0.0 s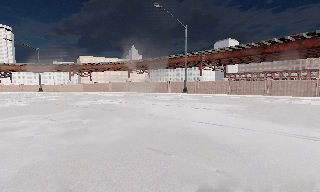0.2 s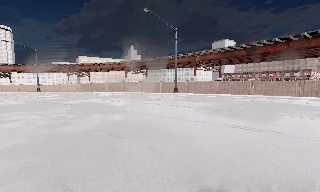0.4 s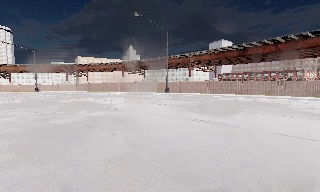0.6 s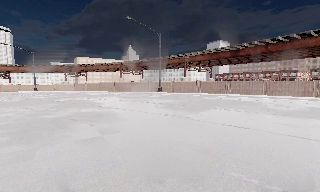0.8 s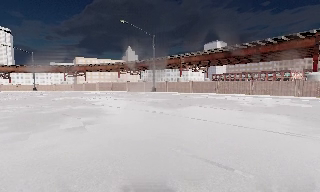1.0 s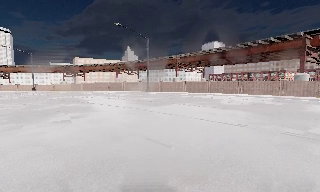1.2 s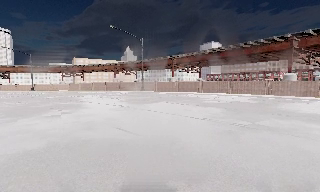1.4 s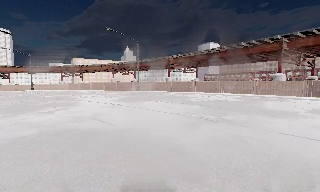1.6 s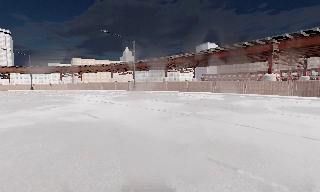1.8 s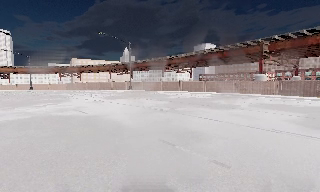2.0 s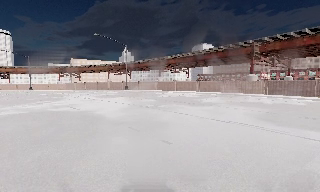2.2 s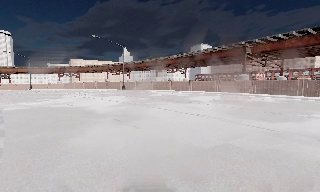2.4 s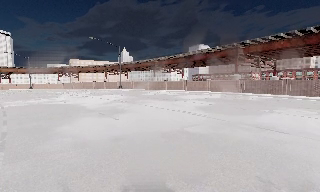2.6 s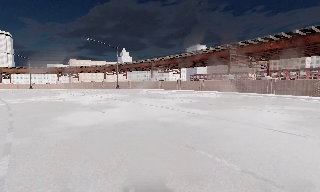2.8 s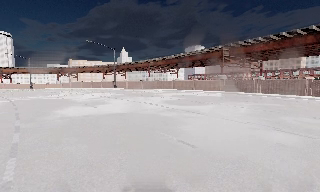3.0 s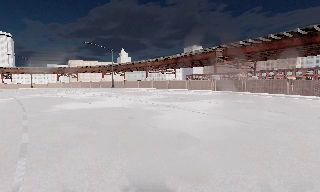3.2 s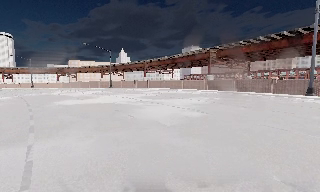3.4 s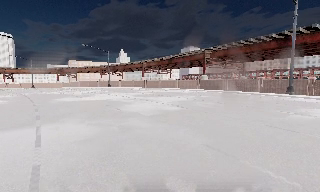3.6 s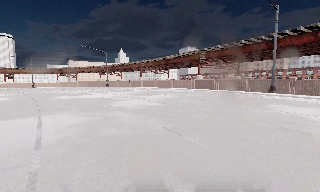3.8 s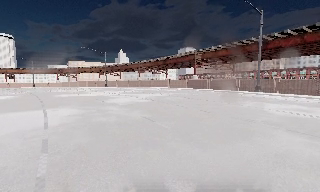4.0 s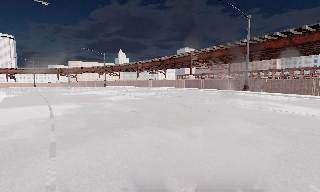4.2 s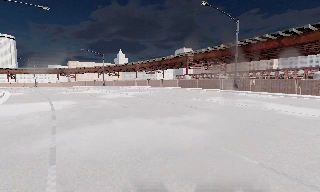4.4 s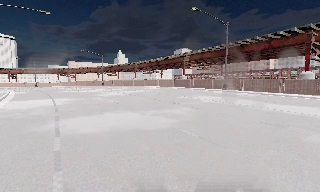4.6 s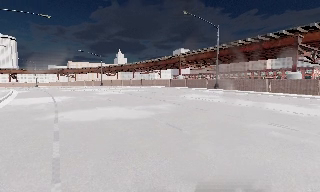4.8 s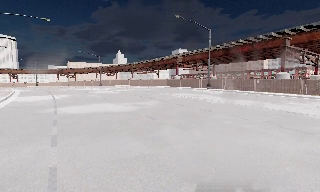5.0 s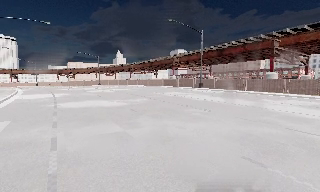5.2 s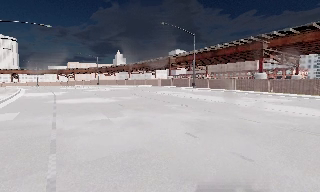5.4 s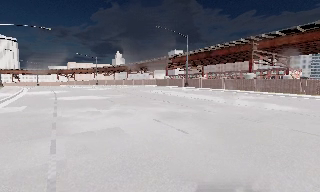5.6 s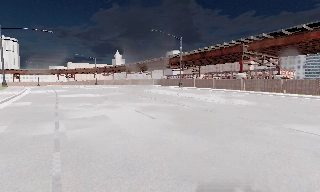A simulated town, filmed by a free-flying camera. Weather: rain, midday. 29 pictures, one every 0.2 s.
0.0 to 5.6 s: The camera travels backward and to its right, about 50 m, so what stands in front gets smaller.
The film runs forward here.
